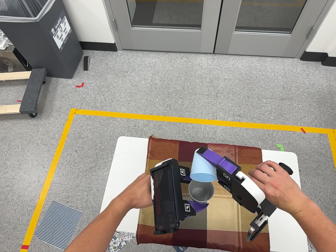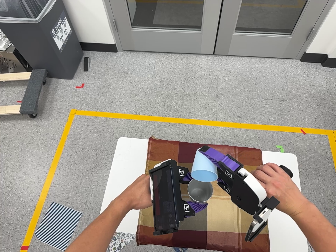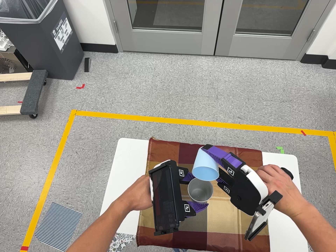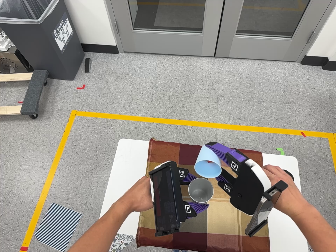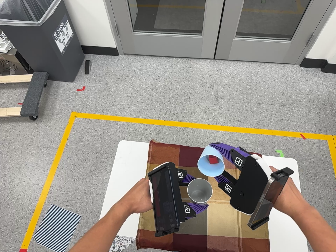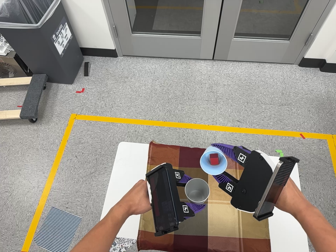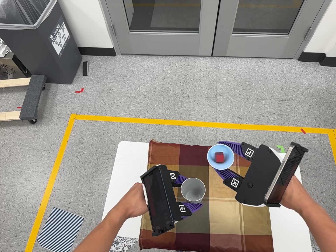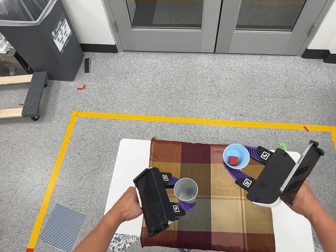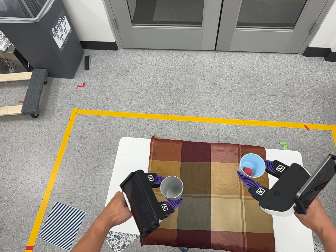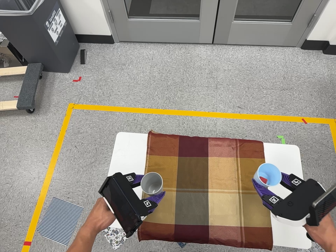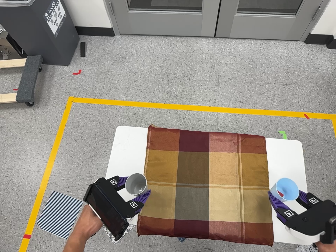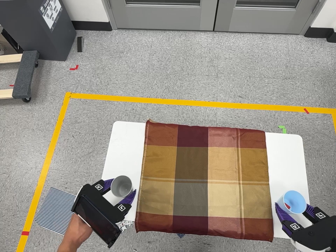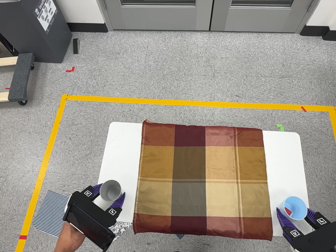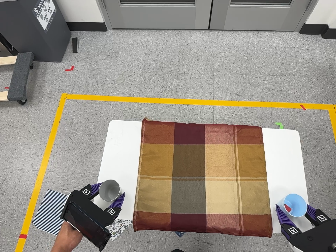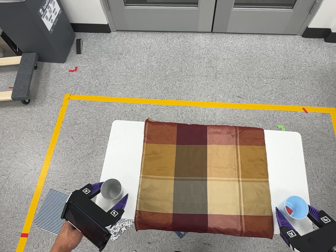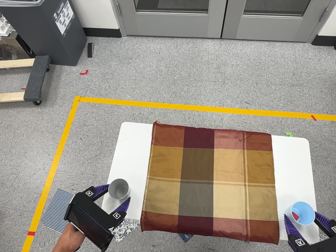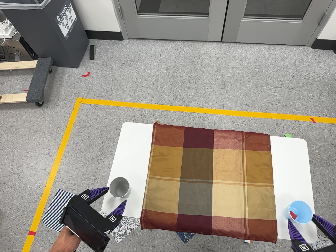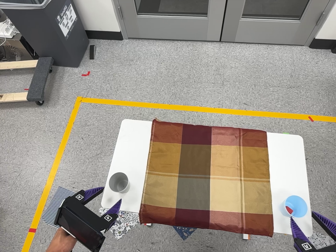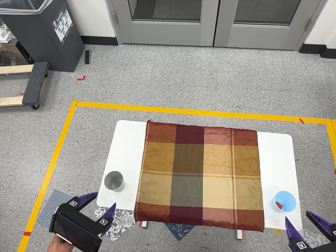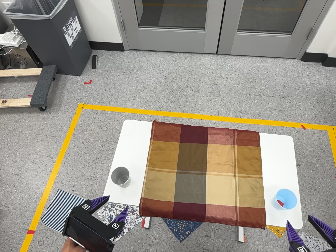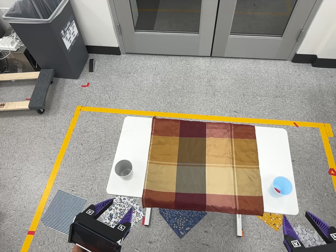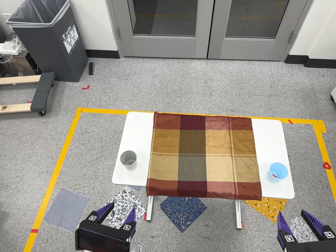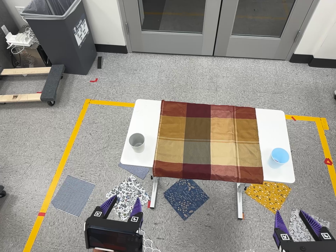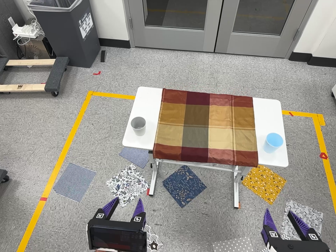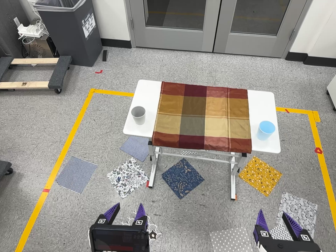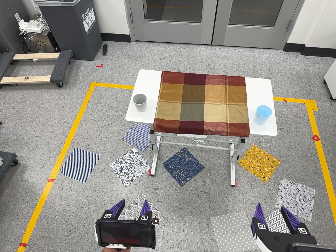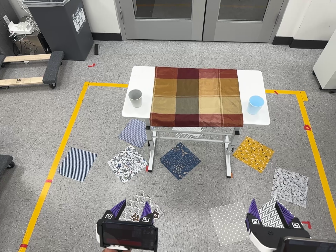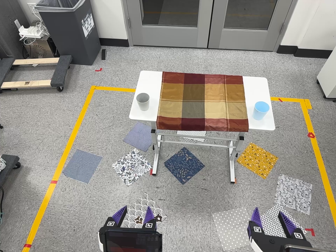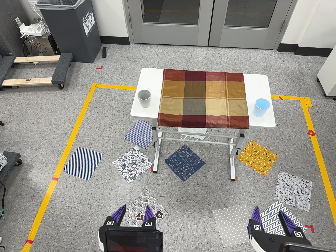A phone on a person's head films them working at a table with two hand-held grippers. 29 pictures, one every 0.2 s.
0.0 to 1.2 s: The camera keeps its place and its aim.
1.2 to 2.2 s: The camera travels forward, about 6 cm, so what stands in front looms larger.
2.2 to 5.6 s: The camera travels toward the bottom of its view and backward, about 80 cm, so close, fixed things drift upward. Its aim tips toward the top of its view by about 10 degrees.
The film runs backward here.
